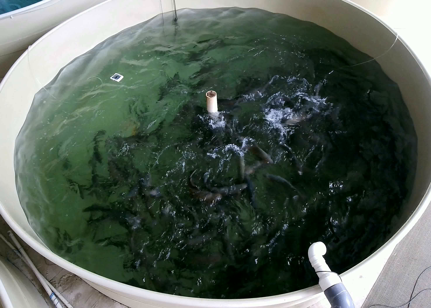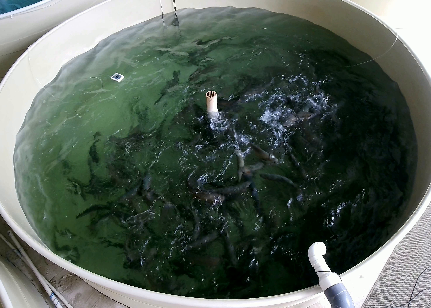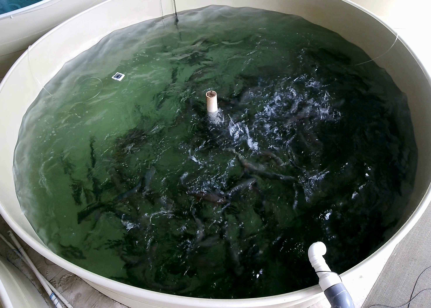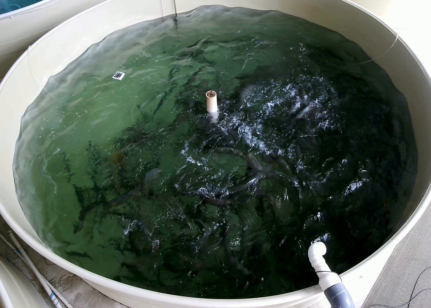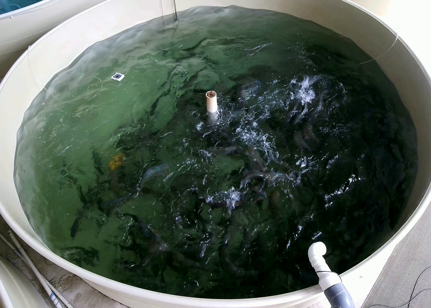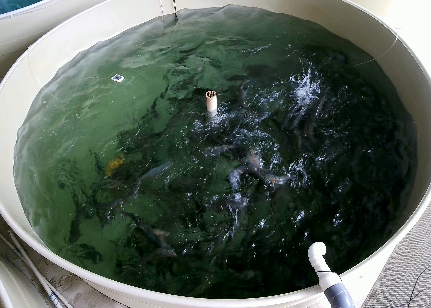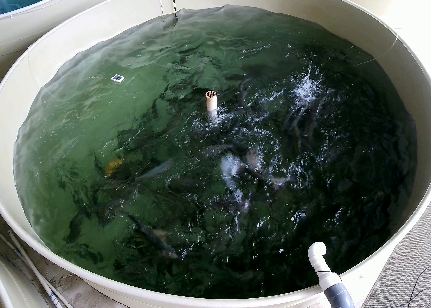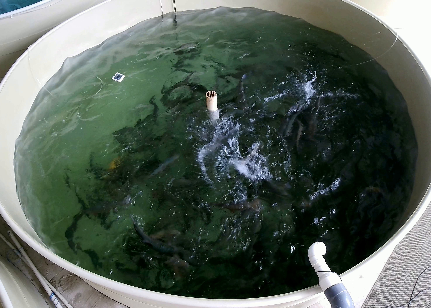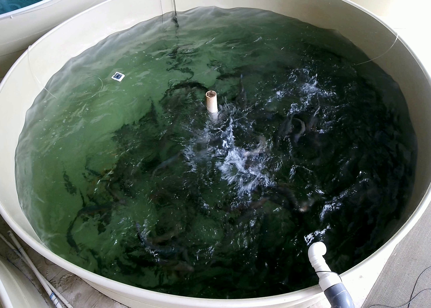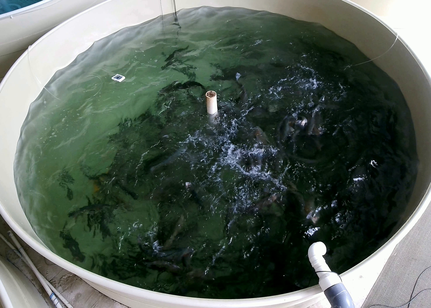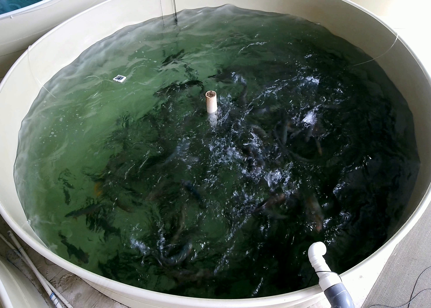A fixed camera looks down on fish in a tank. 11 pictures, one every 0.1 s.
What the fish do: Strong feeding.
